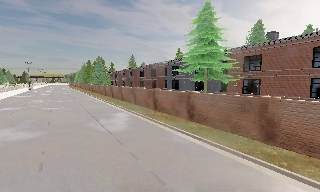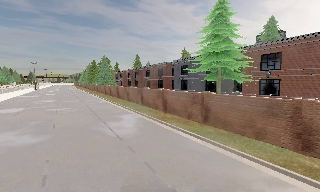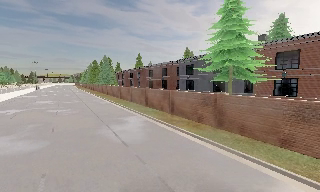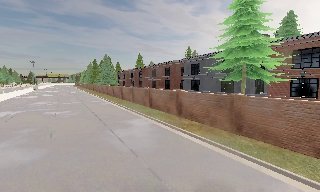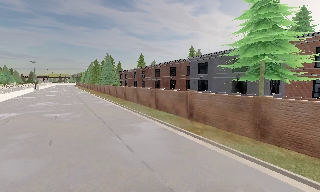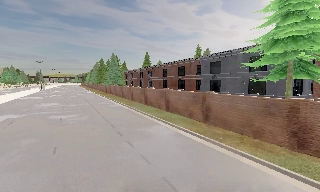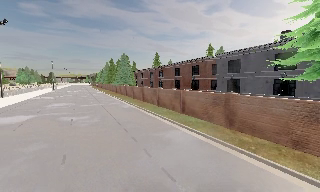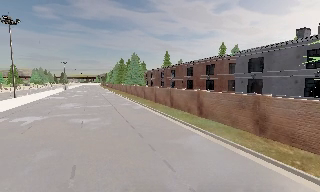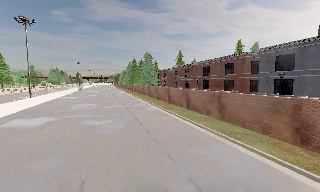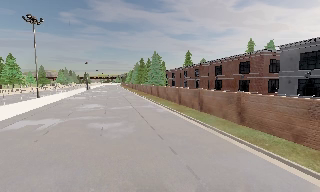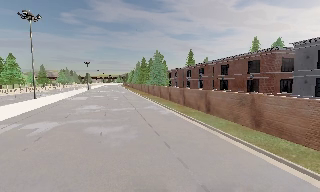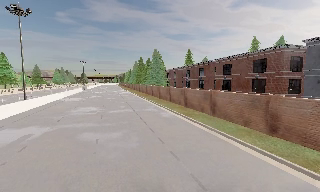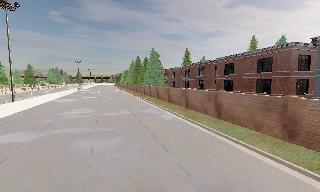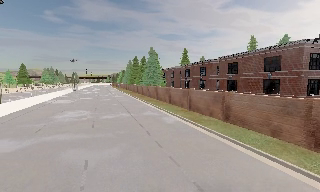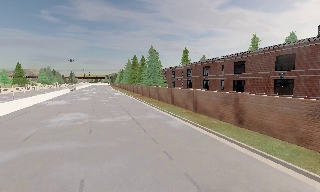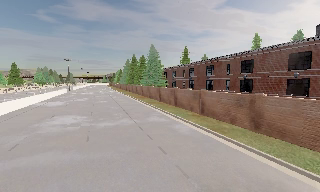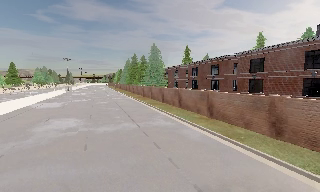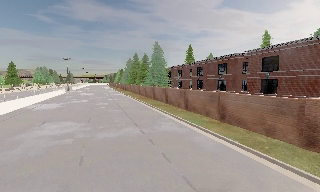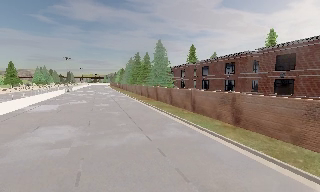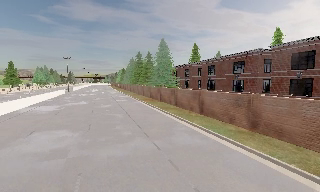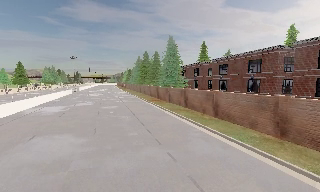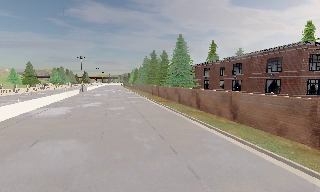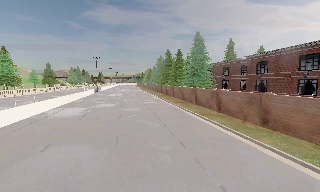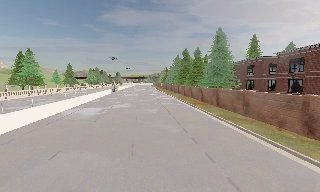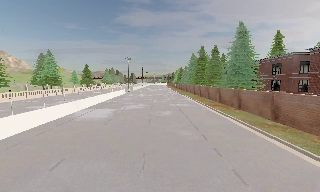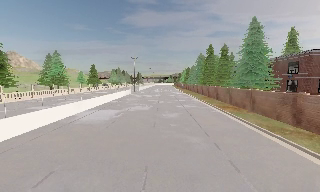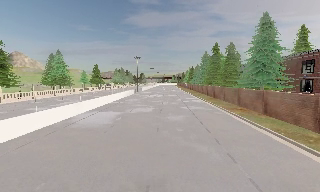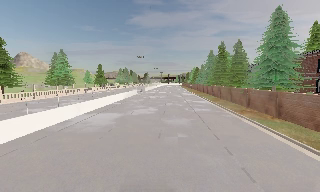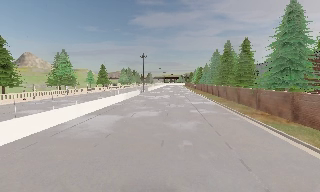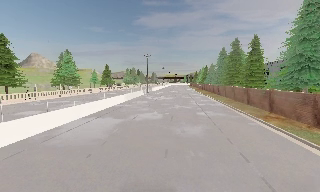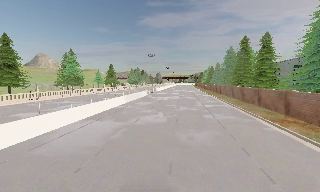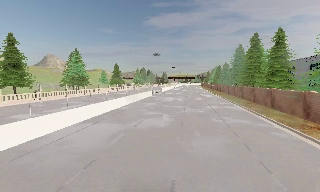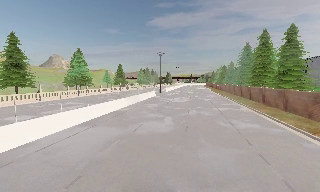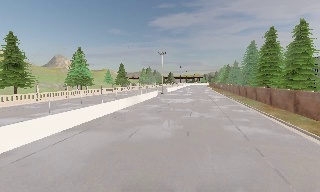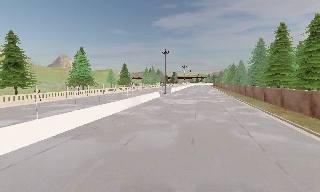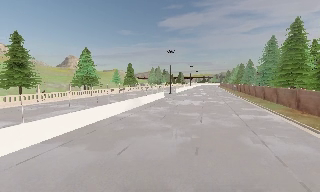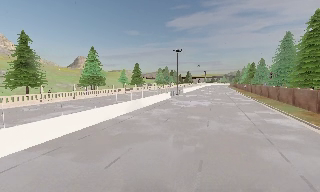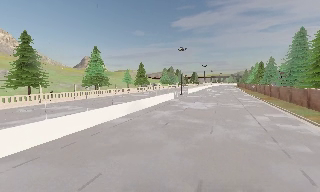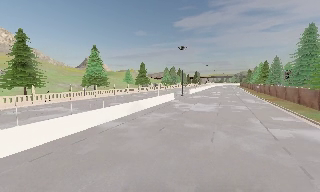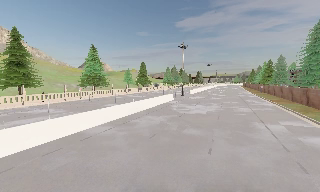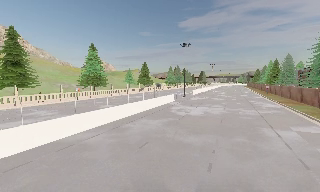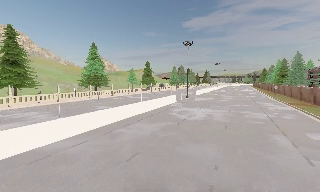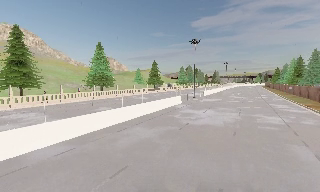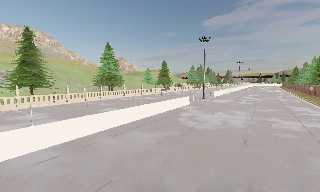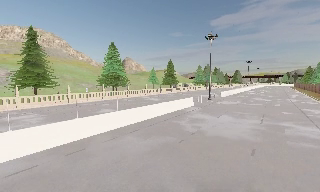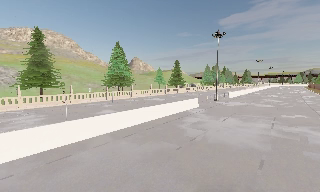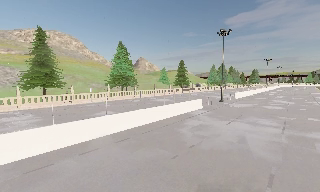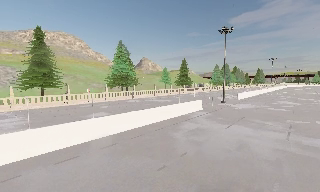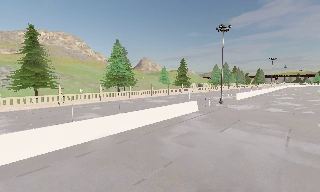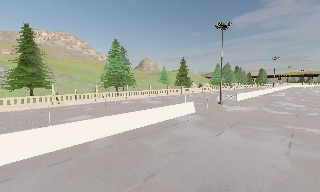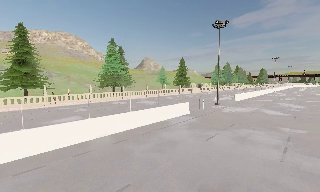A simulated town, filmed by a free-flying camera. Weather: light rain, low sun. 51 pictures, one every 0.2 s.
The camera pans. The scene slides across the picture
to the right.
The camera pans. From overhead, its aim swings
counterclockwise.
0.0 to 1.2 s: The camera travels forward and to its left, about 8 m, so what stands in front looms larger.
1.2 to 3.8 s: The camera travels forward, about 17 m, so what stands in front looms larger.
3.8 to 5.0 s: The scene slides to the right, as the camera pans about 20 degrees to its left. It travels forward, about 7 m, so what stands in front looms larger.
5.0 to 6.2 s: The camera travels forward, about 7 m, so what stands in front looms larger.
6.2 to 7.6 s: The camera pans to its left, which is counterclockwise from overhead, by about 10 degrees. It travels forward, about 9 m, so what stands in front looms larger.
7.6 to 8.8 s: The camera pans to its left, which is counterclockwise from overhead, by about 15 degrees. It travels forward and to its right, about 9 m, so what stands in front looms larger.
8.8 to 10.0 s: The camera travels forward and to its right, about 7 m, so what stands in front looms larger.
The film runs forward here.
